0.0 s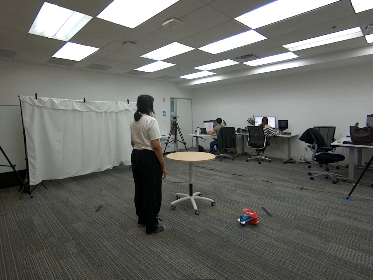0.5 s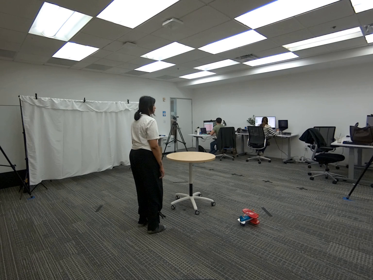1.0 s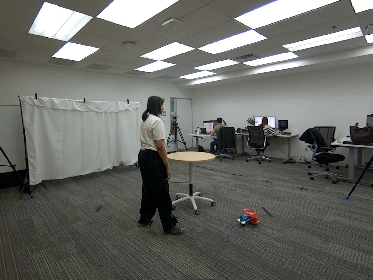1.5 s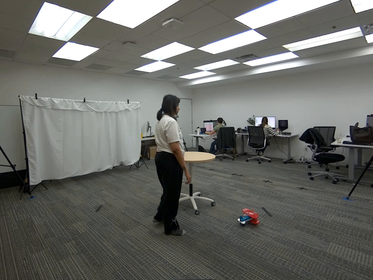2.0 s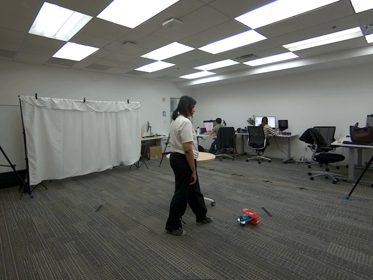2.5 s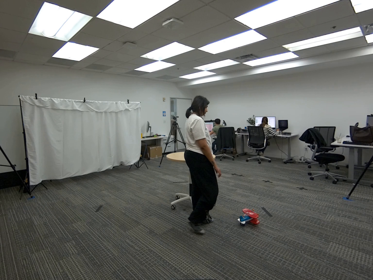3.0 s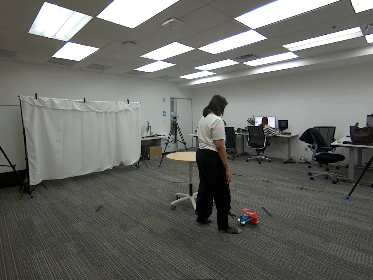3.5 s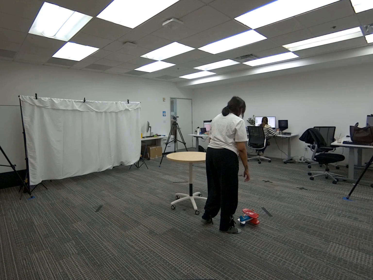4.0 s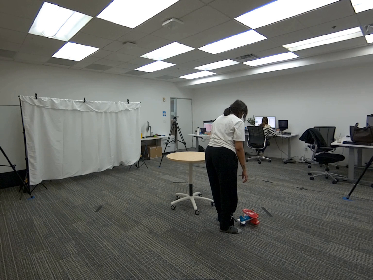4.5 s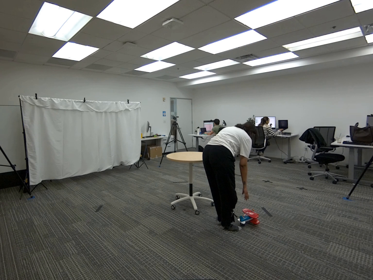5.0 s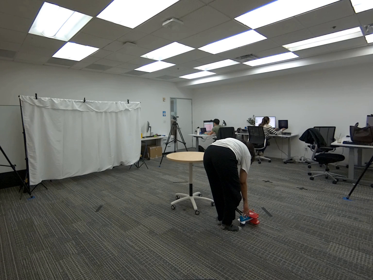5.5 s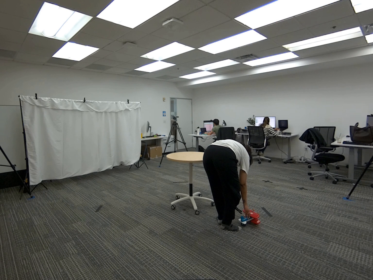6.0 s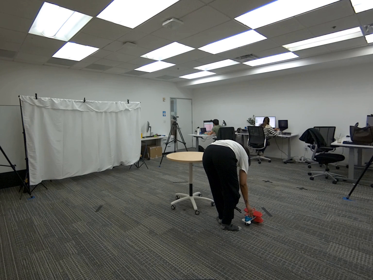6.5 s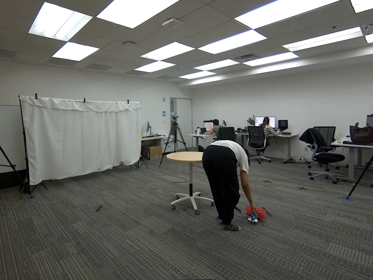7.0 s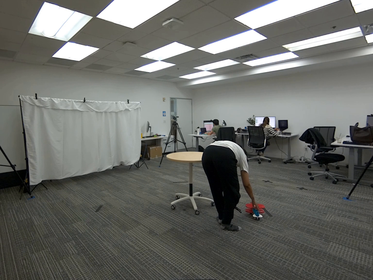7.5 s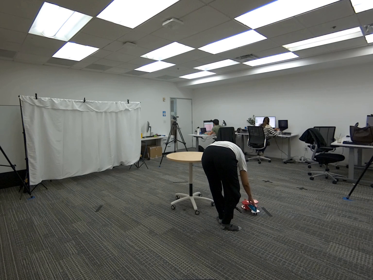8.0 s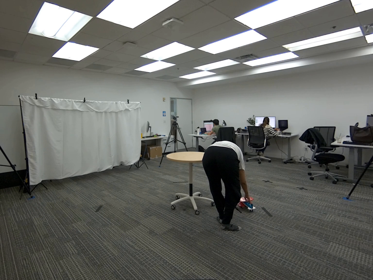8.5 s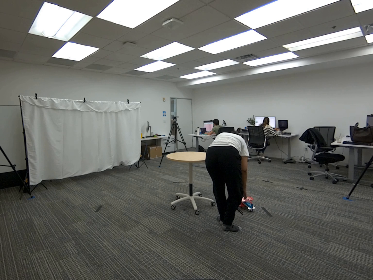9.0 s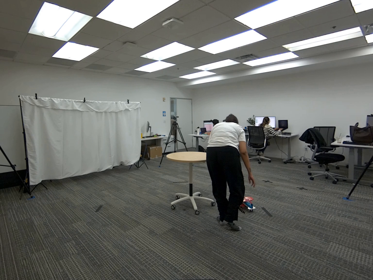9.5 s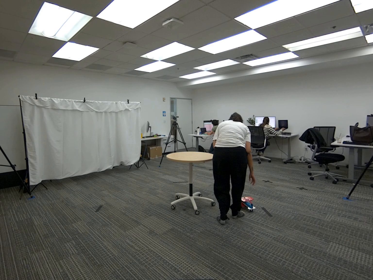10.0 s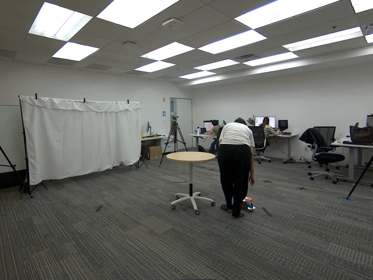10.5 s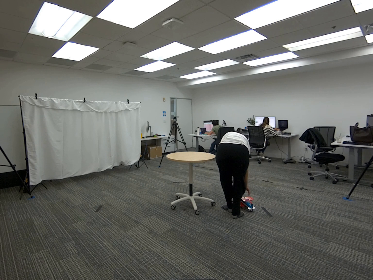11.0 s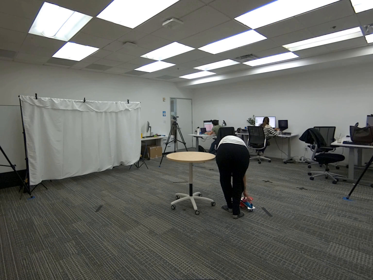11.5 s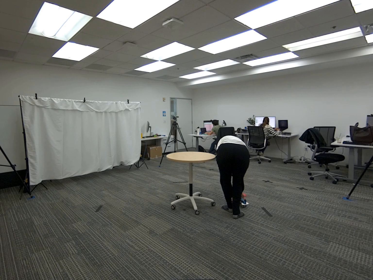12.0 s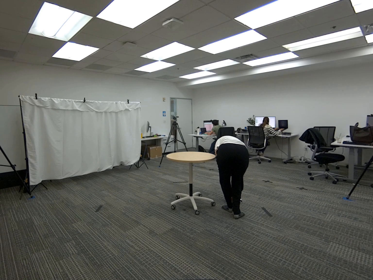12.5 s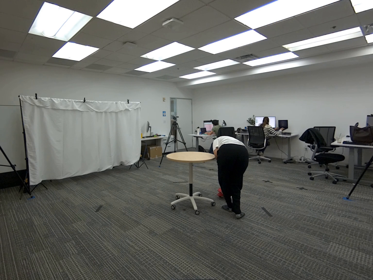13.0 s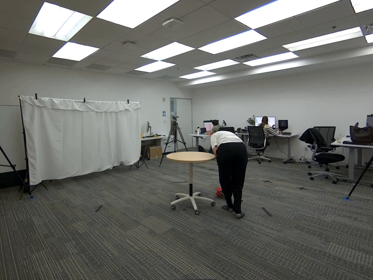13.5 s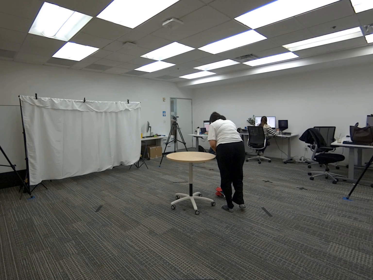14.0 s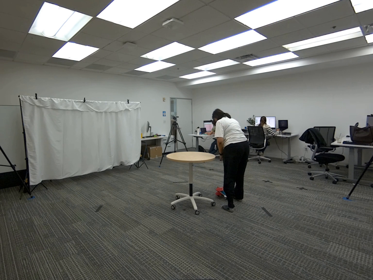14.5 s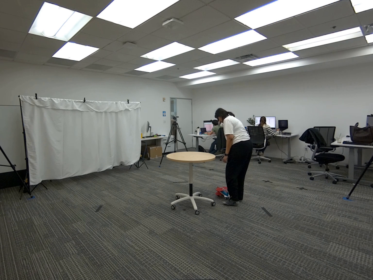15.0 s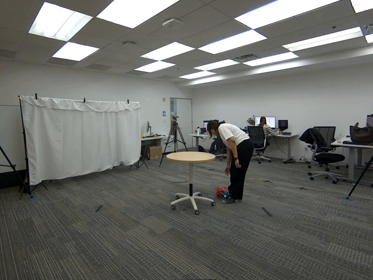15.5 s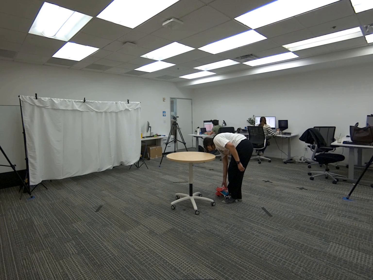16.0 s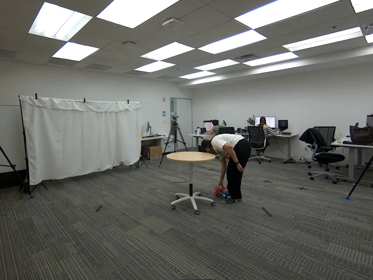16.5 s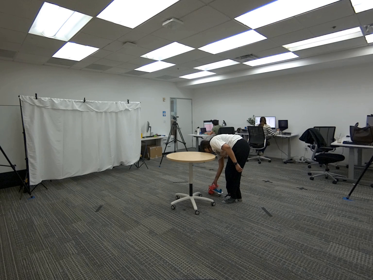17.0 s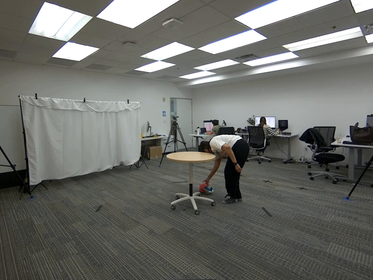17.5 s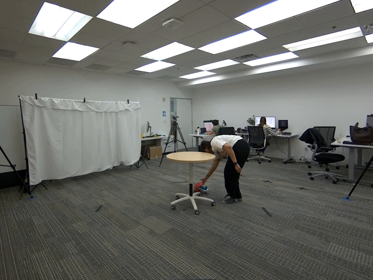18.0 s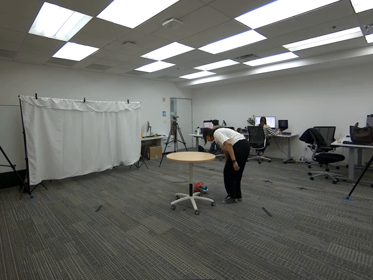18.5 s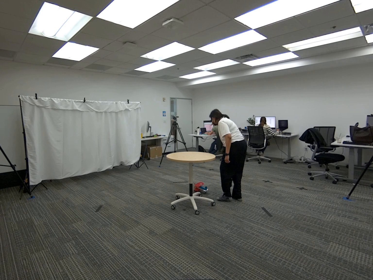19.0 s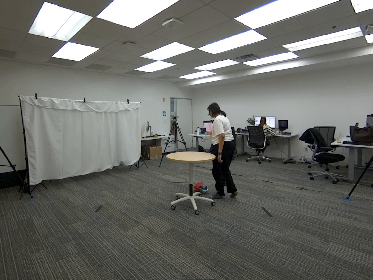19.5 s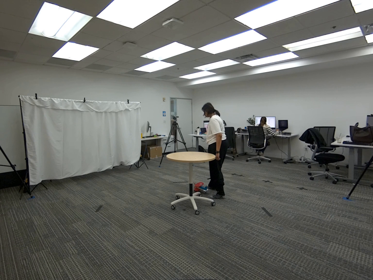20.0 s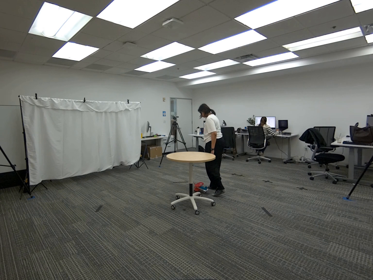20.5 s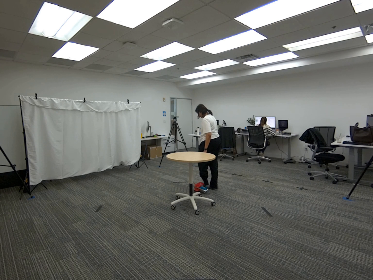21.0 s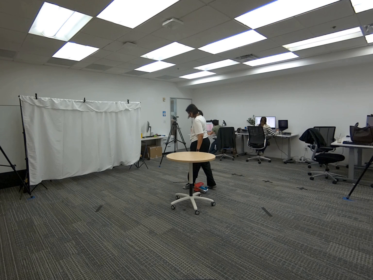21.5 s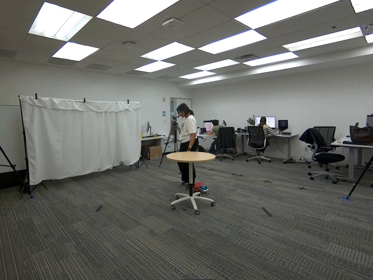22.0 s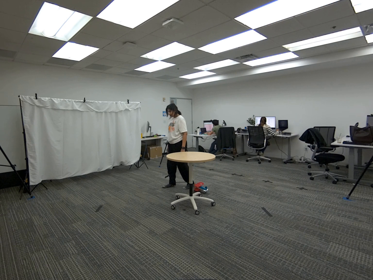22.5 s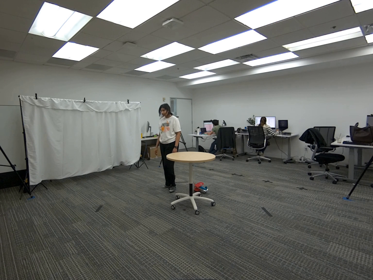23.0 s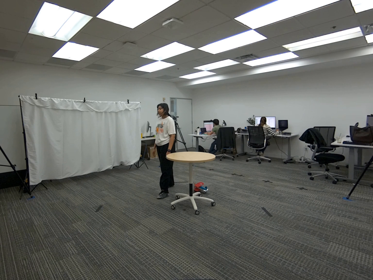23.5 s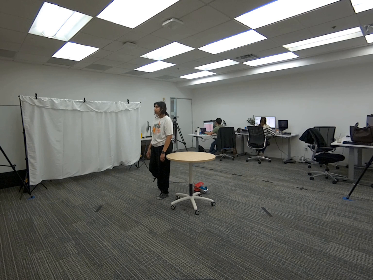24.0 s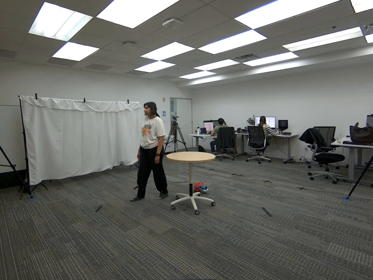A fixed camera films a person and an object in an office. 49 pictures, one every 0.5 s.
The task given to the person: Walk to the toy airplane on the ground. Place your right hand on the plane and roll it around the round table until finished.
